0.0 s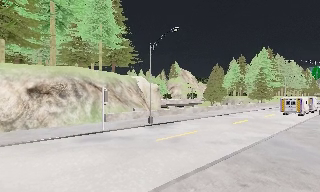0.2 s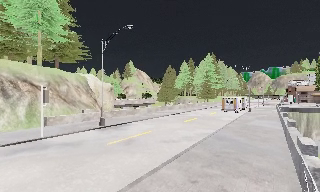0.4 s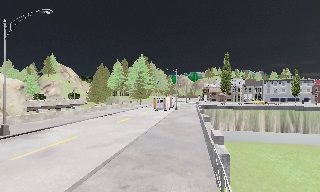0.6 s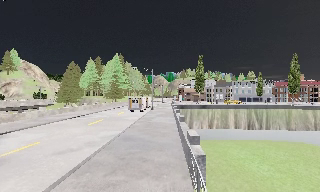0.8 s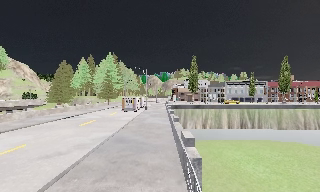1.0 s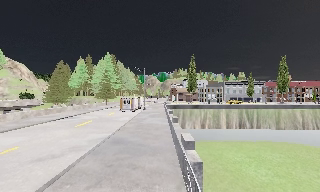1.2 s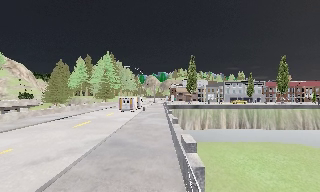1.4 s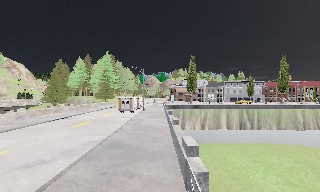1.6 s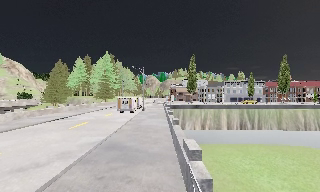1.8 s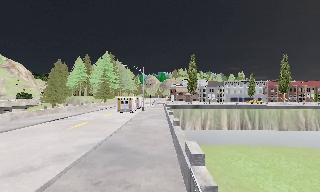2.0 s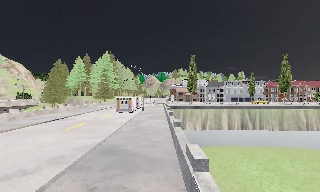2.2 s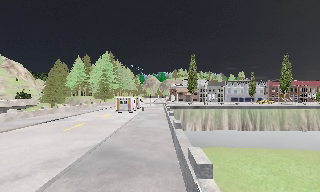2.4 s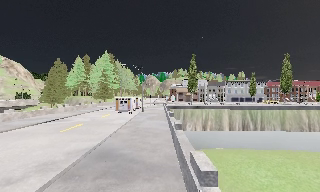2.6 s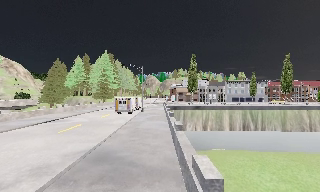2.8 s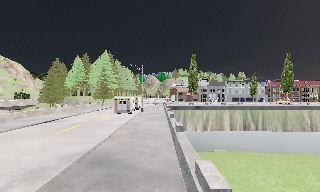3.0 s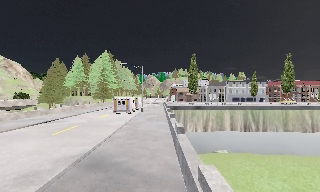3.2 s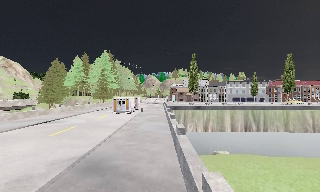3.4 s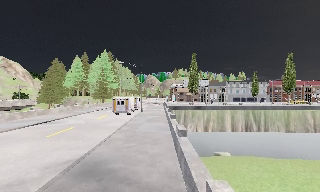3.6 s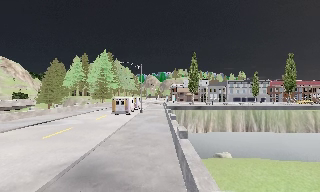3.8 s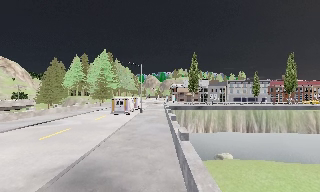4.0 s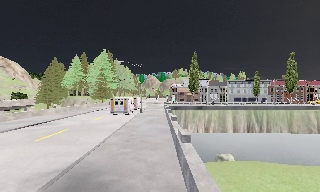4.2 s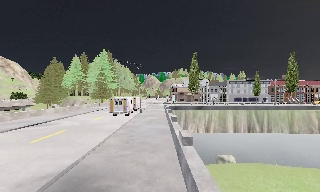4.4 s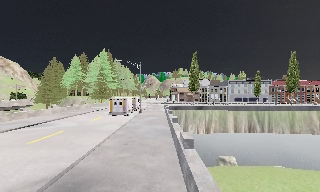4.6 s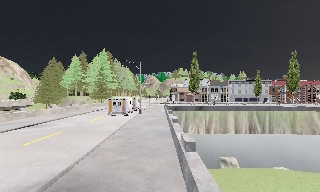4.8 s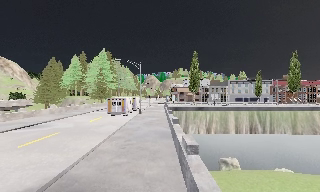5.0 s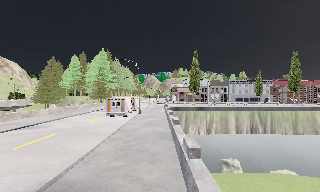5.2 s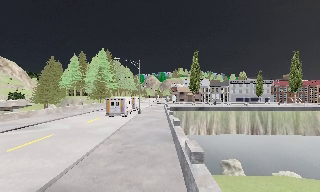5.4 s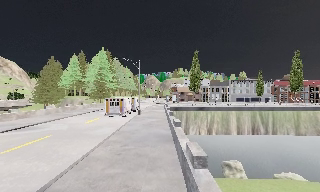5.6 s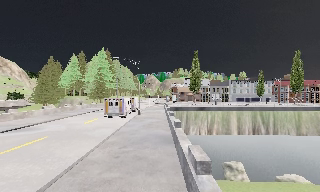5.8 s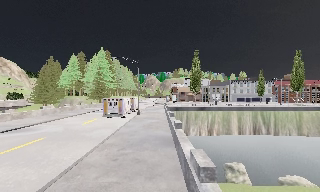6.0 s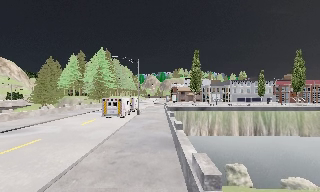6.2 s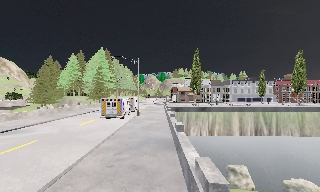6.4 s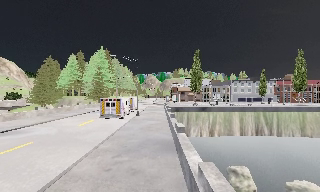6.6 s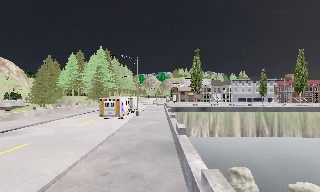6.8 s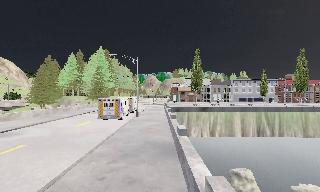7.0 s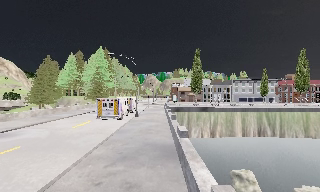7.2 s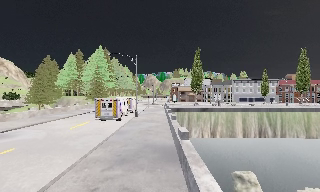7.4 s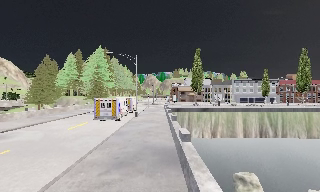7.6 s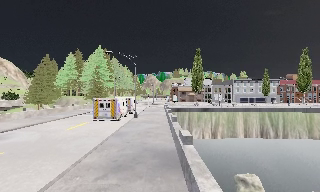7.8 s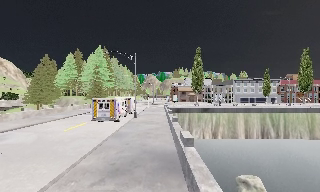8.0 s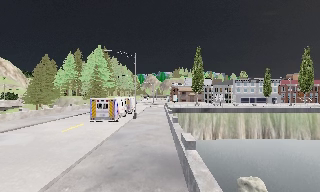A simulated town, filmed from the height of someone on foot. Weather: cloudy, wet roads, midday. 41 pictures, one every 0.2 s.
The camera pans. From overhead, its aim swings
clockwise.
The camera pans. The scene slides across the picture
to the left.
0.0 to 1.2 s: The camera swings to its right by about 50 degrees, and the scene slides to the left. It travels forward, about 1.5 m.
1.2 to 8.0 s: The camera travels forward, about 10 m, so what stands in front looms larger.
The film runs forward here.
